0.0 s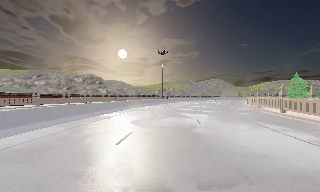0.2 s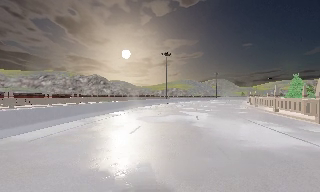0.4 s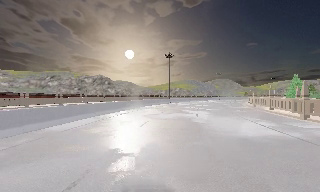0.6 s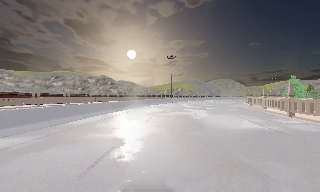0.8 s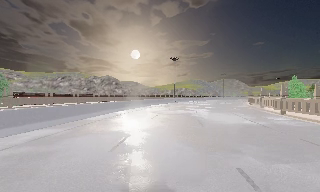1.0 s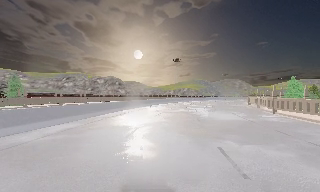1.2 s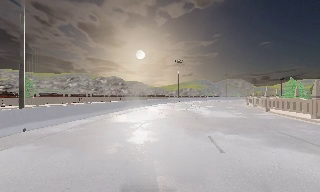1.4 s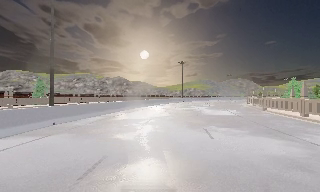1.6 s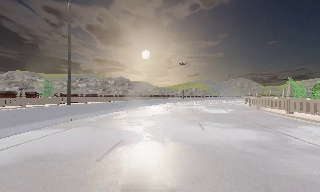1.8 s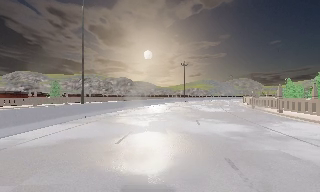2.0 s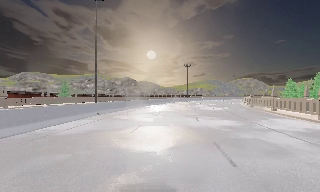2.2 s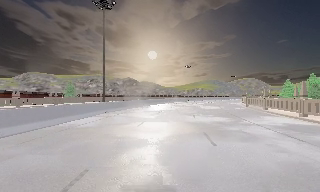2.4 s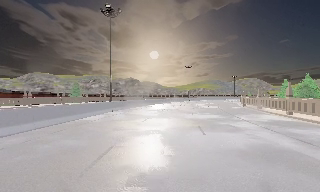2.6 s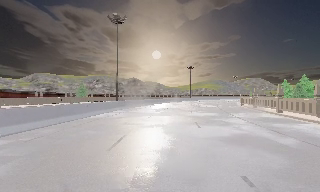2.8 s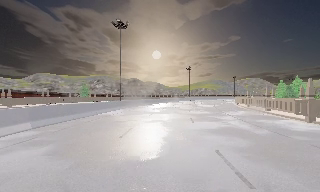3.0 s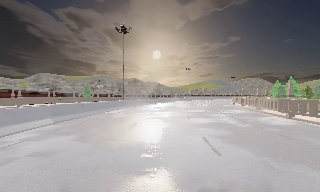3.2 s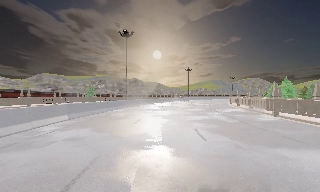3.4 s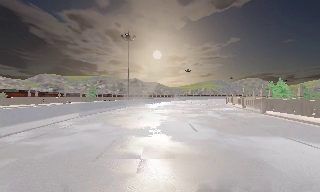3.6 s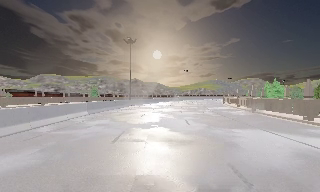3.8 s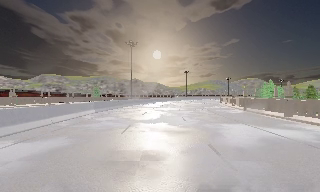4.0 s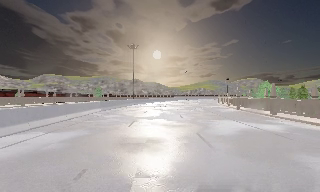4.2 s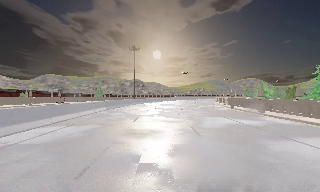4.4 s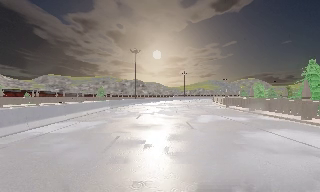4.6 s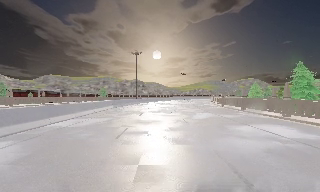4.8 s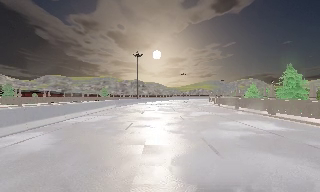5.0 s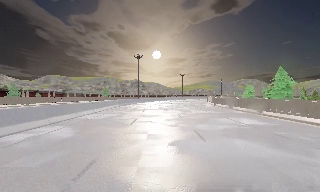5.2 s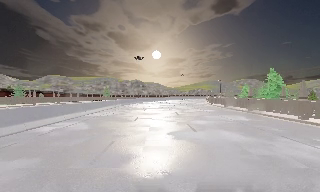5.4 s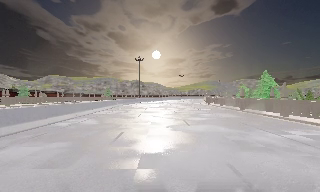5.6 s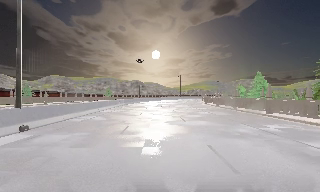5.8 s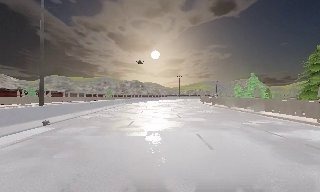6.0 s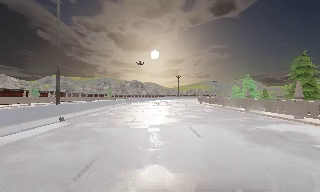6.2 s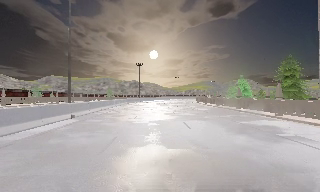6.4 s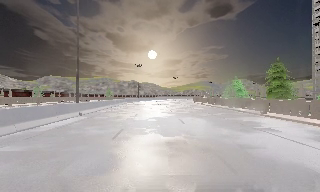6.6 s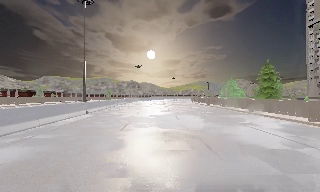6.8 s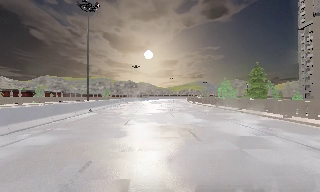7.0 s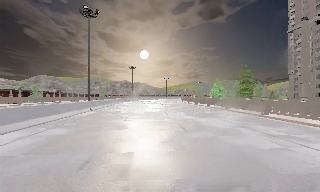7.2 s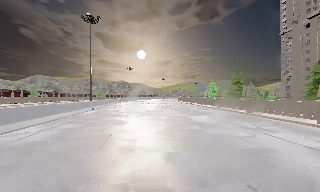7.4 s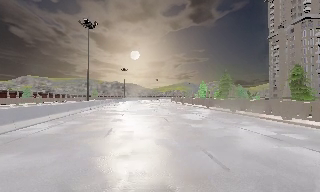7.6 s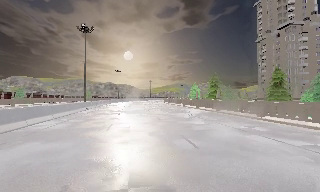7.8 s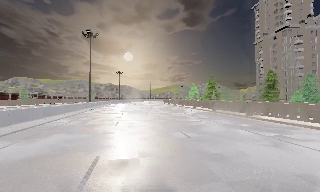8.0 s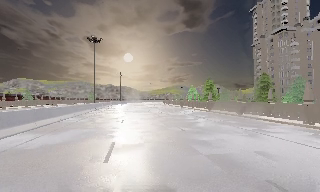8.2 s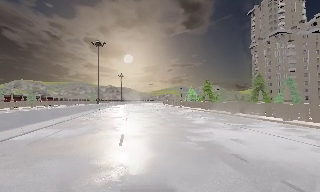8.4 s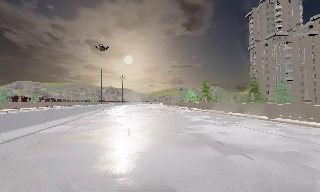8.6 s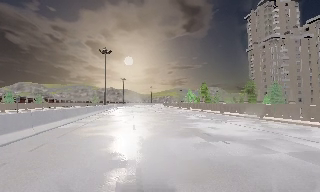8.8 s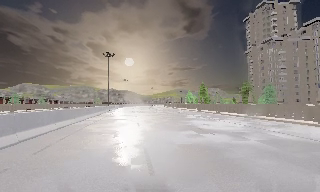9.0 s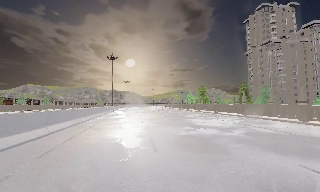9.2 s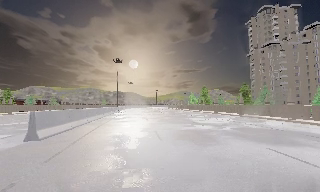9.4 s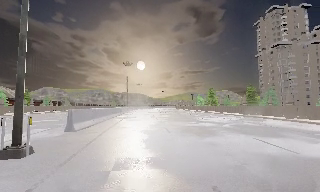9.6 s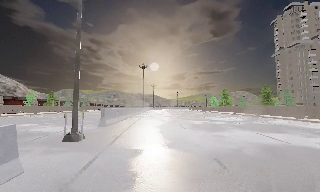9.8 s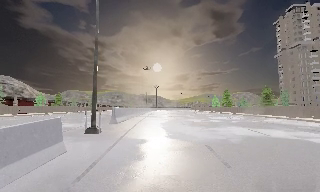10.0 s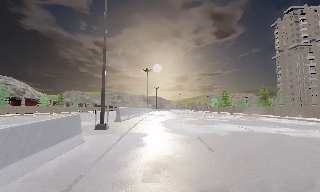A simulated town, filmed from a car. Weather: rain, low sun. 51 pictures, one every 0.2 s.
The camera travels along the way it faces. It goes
backward.
0.0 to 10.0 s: The scene slides to the right, as the camera pans about 10 degrees to its left. It travels backward, about 80 m, so what stands in front gets smaller.
The film runs backward here.
